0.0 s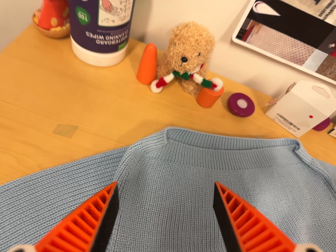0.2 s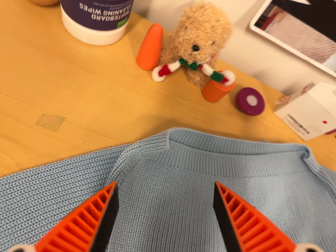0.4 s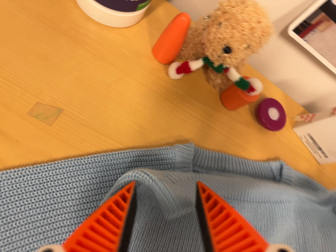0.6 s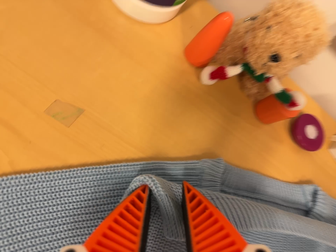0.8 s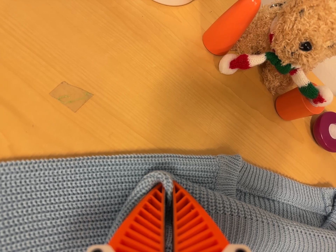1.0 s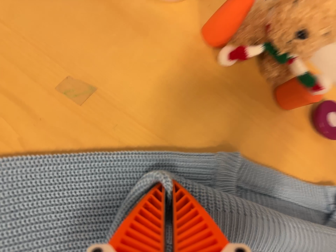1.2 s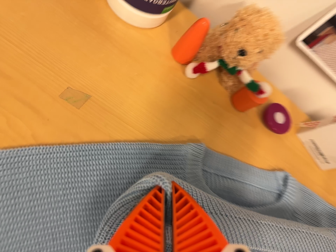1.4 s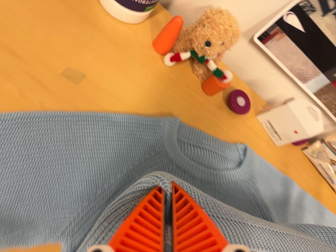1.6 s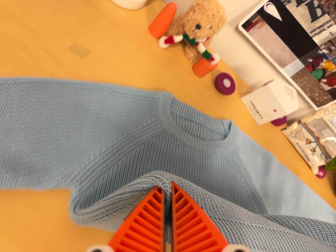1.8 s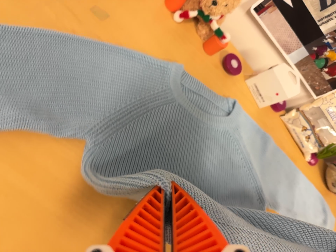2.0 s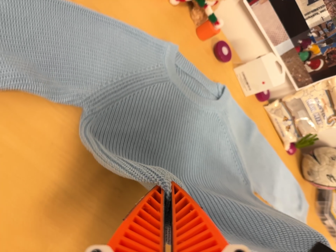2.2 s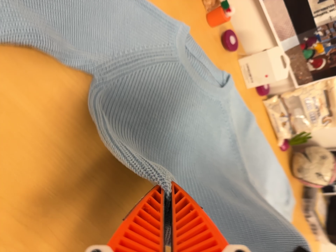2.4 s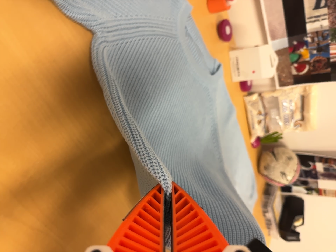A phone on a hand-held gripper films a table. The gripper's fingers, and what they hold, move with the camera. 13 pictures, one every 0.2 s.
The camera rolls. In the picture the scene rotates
clockwise.
0.0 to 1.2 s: The camera travels forward, to its left and toward the top of its view, about 10 cm, so what stands in front looms larger. Its aim tips toward the bottom of its view by about 10 degrees. It rolls about its line of sight by about 15 degrees, and the scene rotates clockwise.
1.2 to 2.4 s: The camera pans to its right by about 25 degrees. It travels toward the bottom of its view, backward and to its left, about 28 cm, so close, fixed things drift upward. It rolls about its line of sight by about 20 degrees, and the scene rotates clockwise.
The film runs backward here.
